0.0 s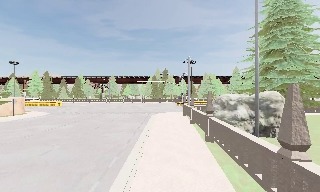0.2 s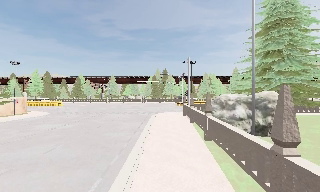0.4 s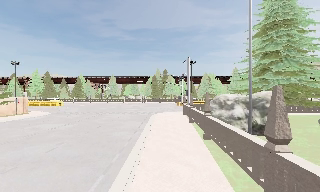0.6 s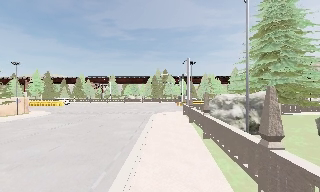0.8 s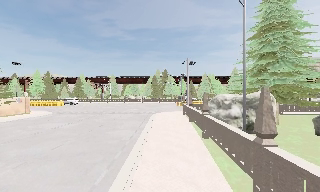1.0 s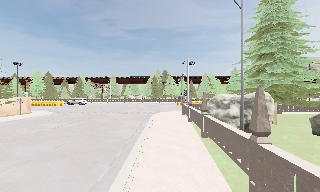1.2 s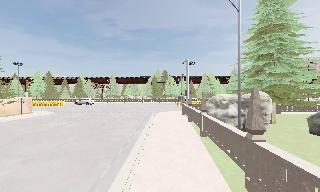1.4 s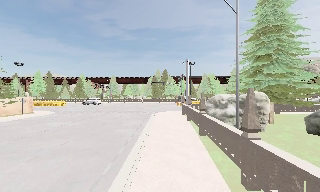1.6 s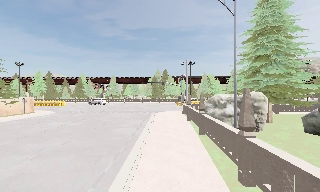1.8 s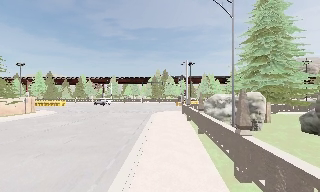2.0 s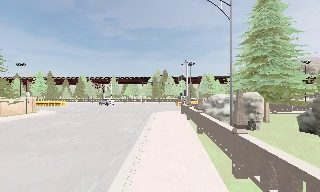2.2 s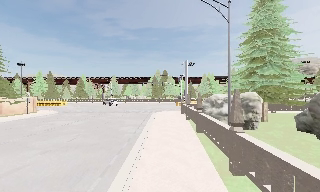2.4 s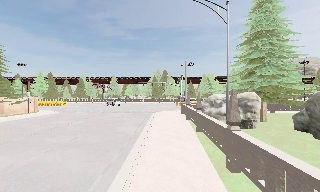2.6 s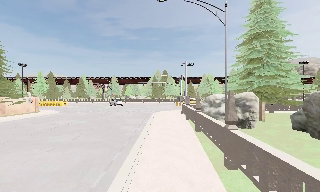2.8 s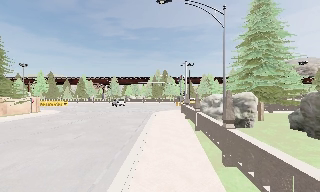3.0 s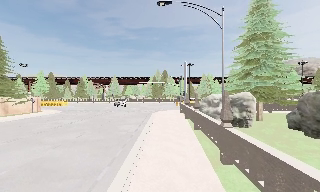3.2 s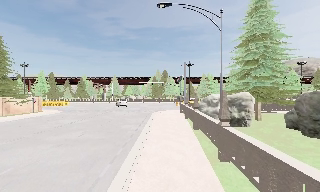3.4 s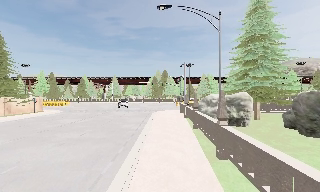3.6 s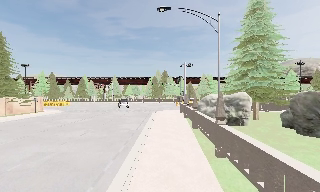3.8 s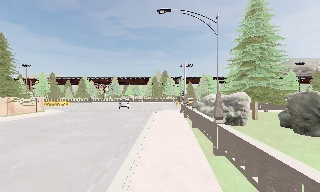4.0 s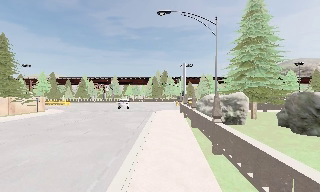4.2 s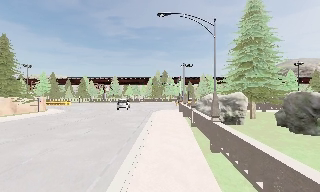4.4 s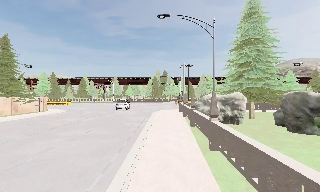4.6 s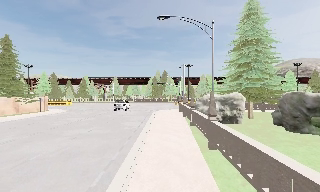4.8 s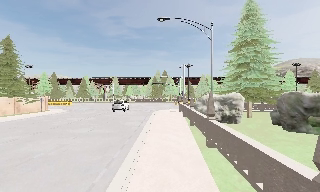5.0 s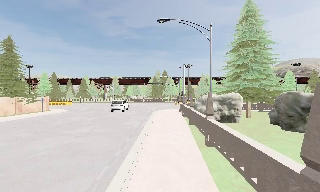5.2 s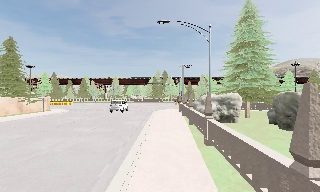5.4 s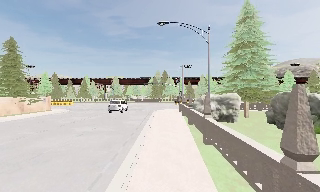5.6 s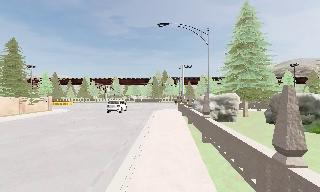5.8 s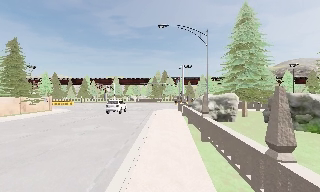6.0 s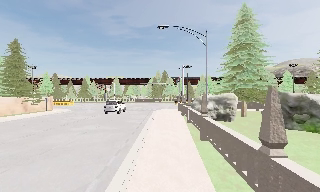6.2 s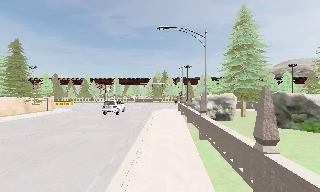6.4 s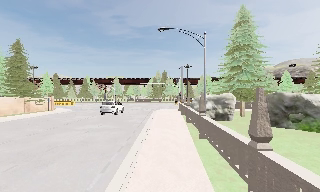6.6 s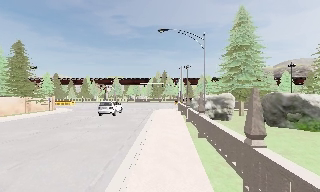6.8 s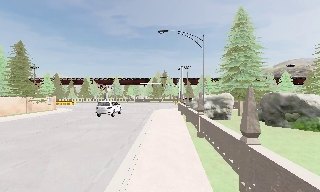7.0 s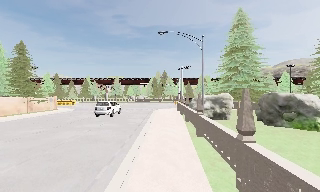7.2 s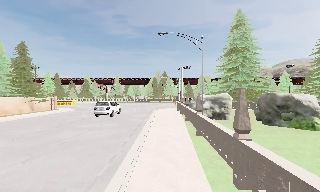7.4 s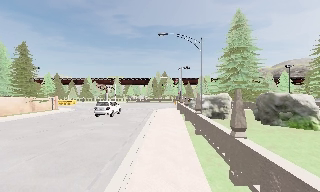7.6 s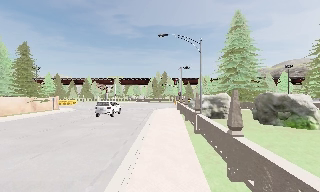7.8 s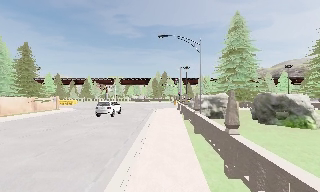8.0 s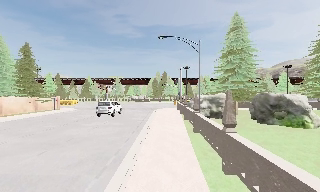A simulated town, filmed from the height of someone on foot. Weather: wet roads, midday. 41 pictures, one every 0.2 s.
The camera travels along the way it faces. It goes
backward.
0.0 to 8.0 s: The camera travels backward, about 8 m, so what stands in front gets smaller.
The film runs backward here.
